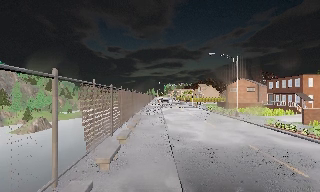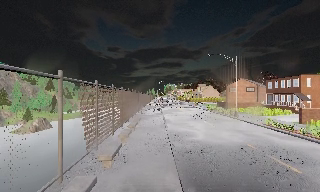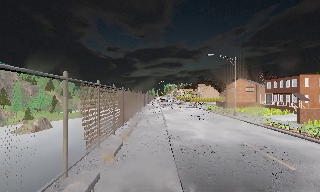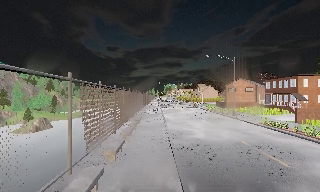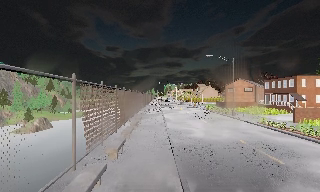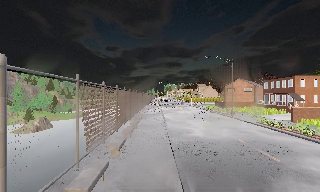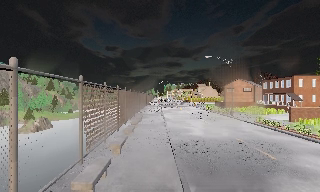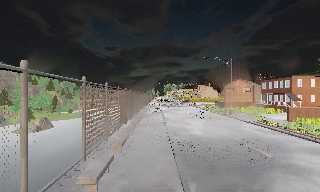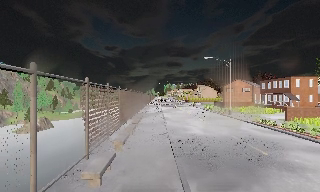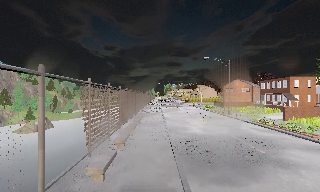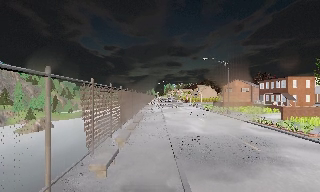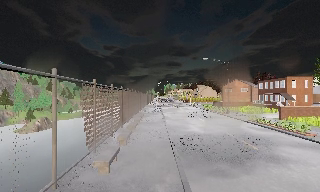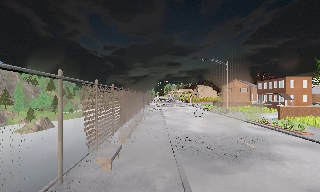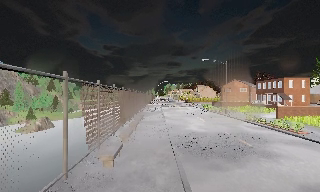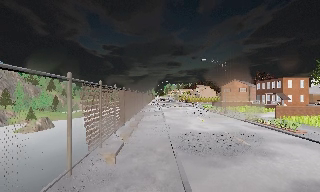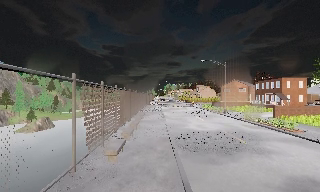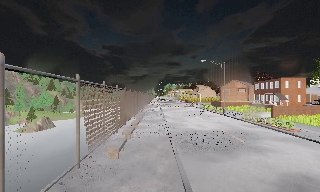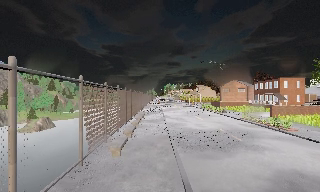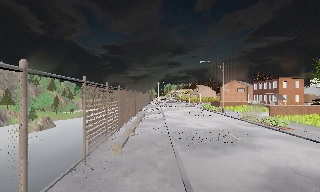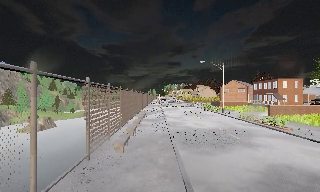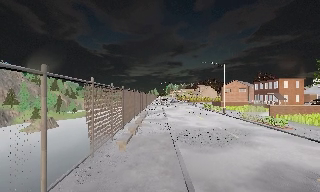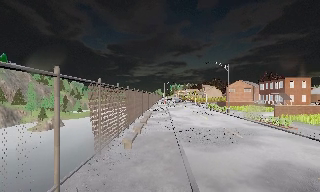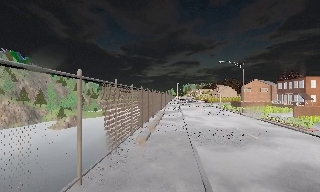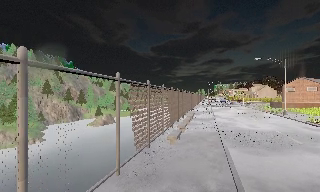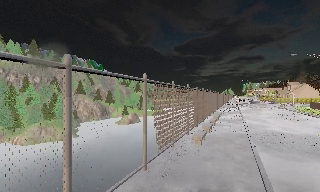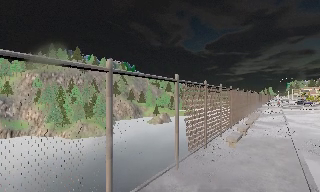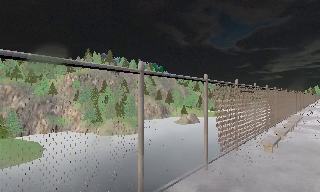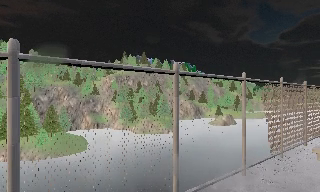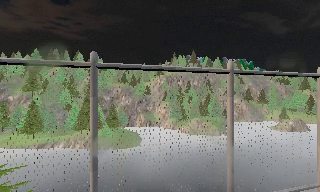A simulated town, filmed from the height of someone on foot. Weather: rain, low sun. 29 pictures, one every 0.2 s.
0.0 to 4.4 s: The camera travels backward, about 5 m, so what stands in front gets smaller.
4.4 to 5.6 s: The scene slides to the right, as the camera pans about 70 degrees to its left. It travels backward, about 1 m.
The film runs backward here.
